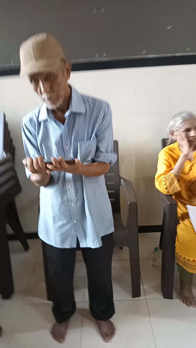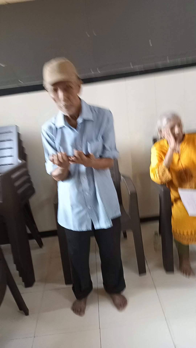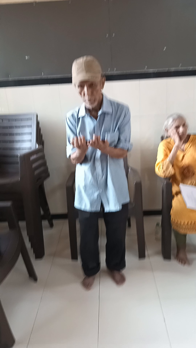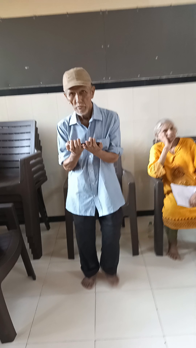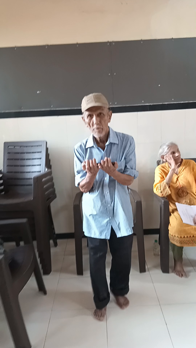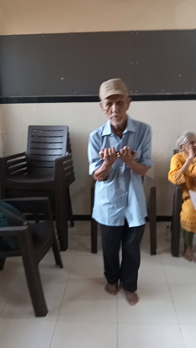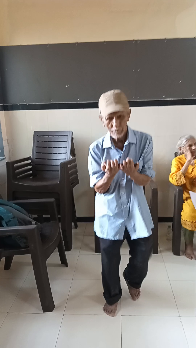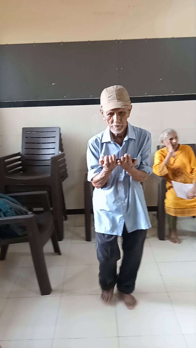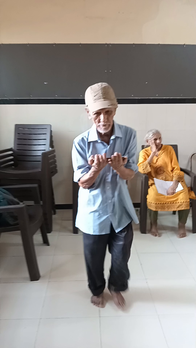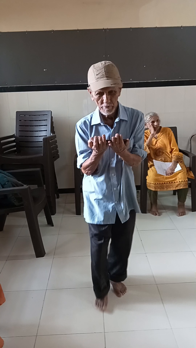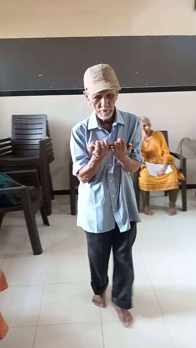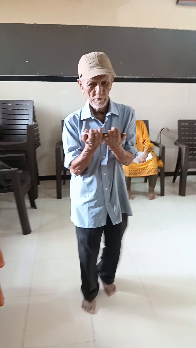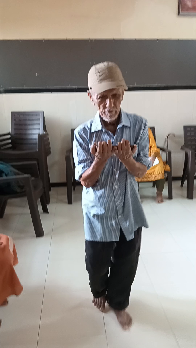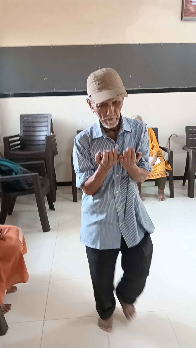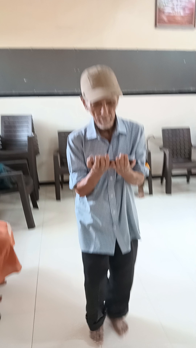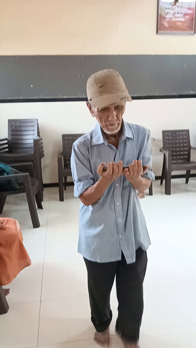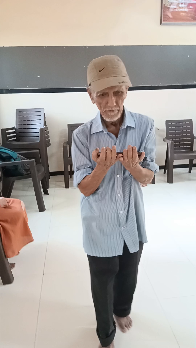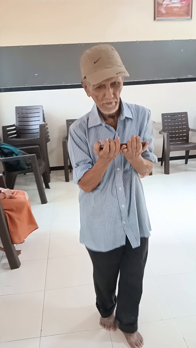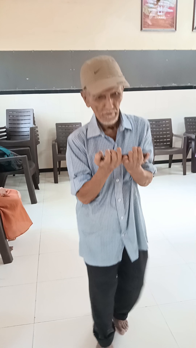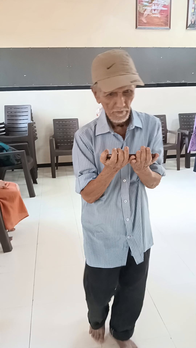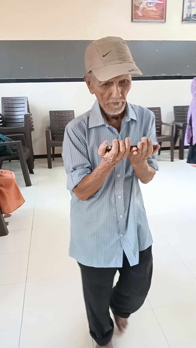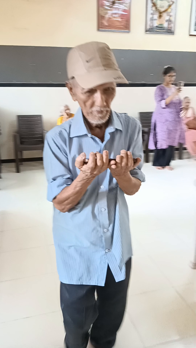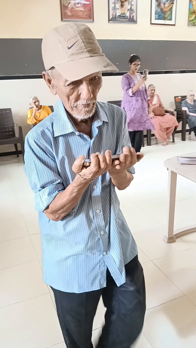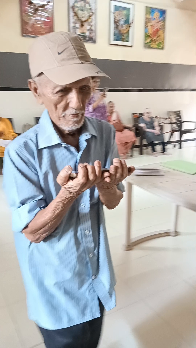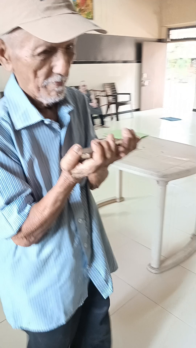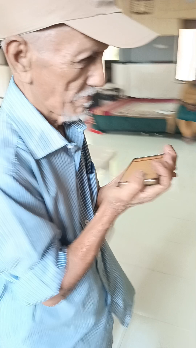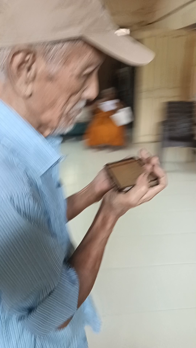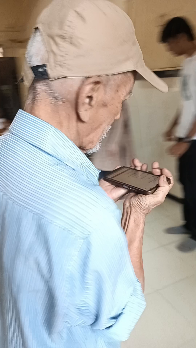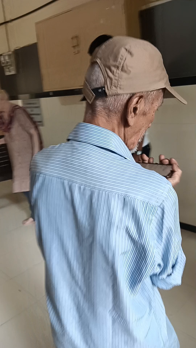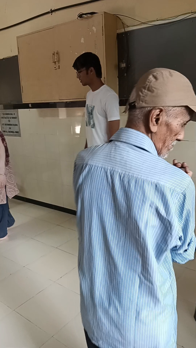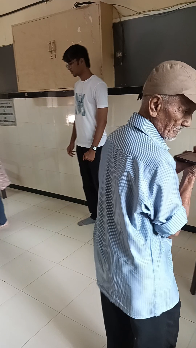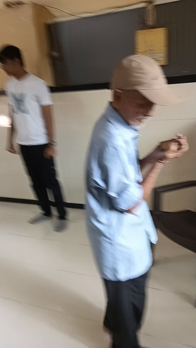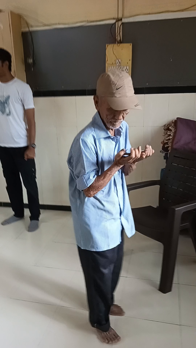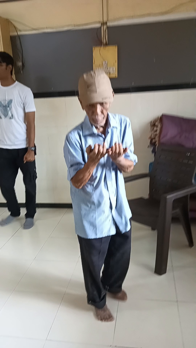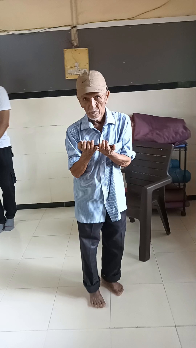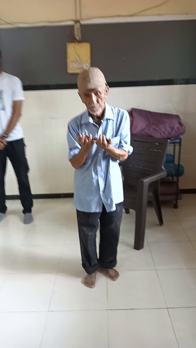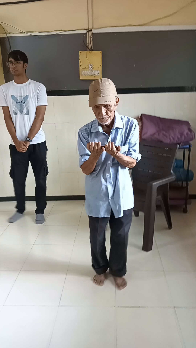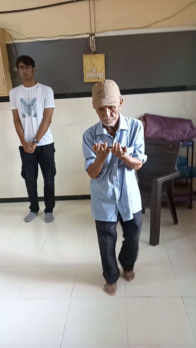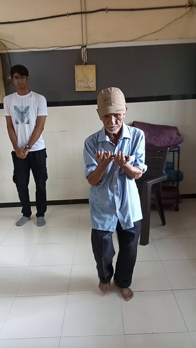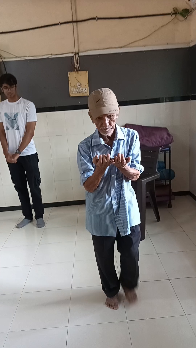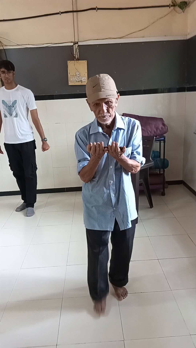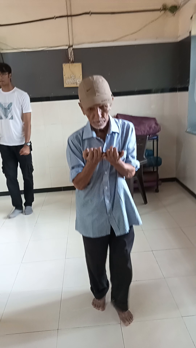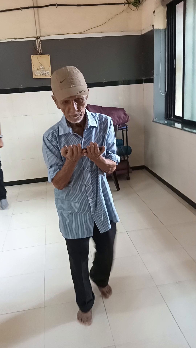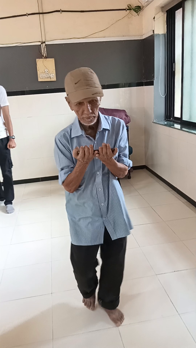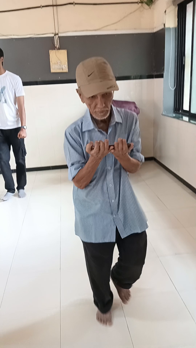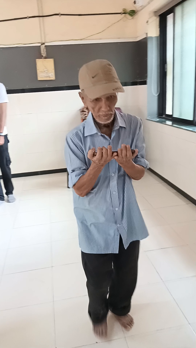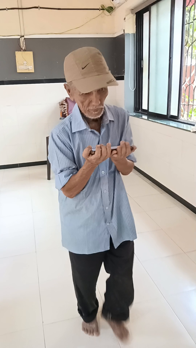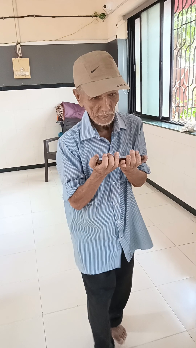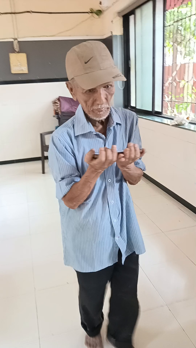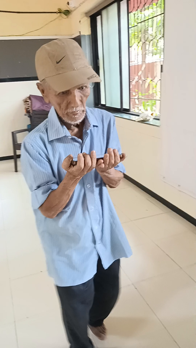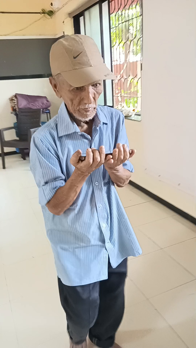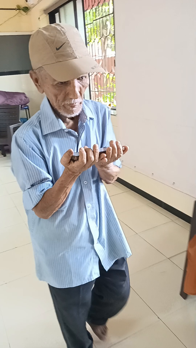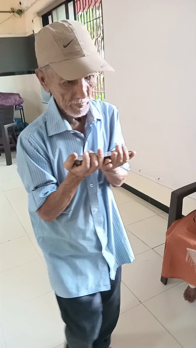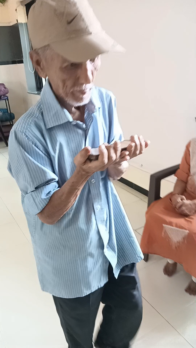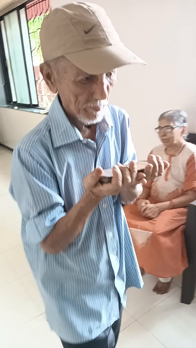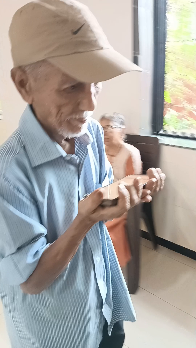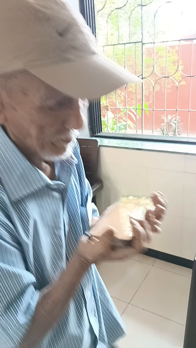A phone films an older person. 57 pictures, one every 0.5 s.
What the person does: Jogging.
